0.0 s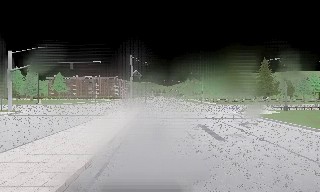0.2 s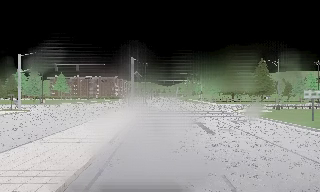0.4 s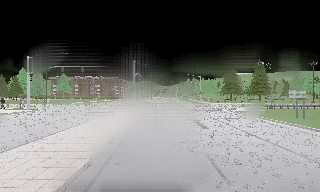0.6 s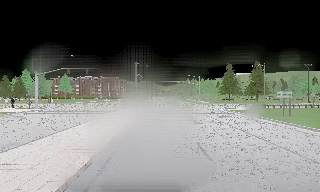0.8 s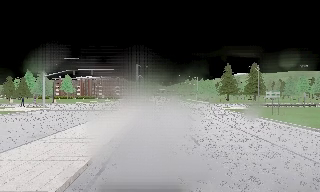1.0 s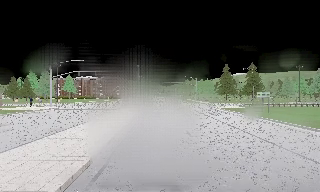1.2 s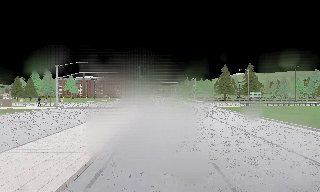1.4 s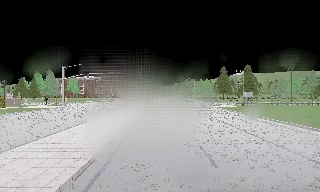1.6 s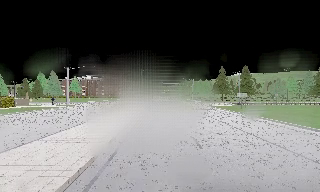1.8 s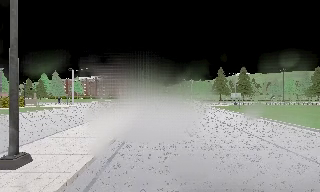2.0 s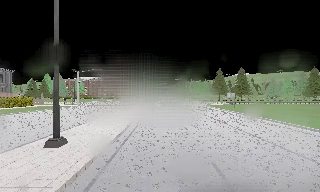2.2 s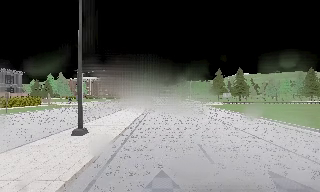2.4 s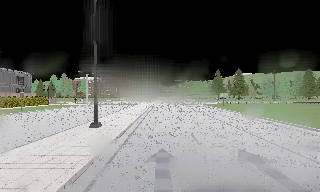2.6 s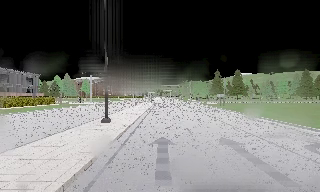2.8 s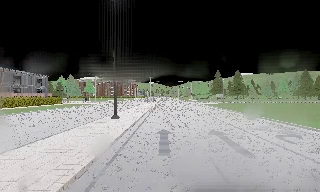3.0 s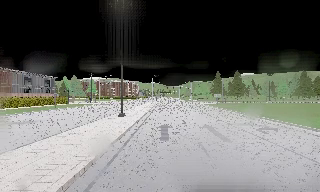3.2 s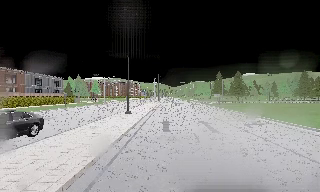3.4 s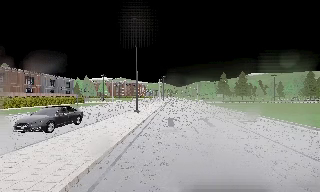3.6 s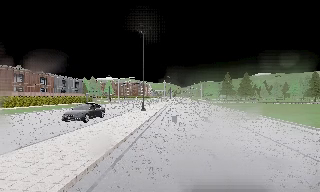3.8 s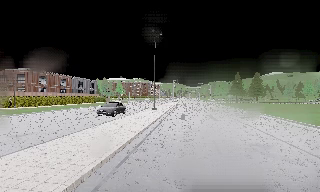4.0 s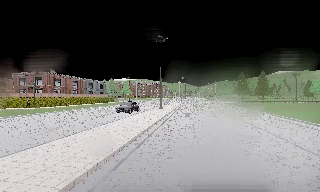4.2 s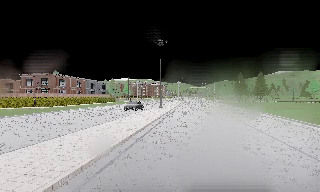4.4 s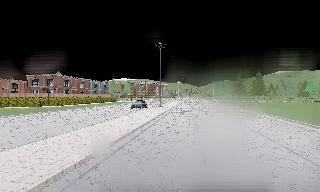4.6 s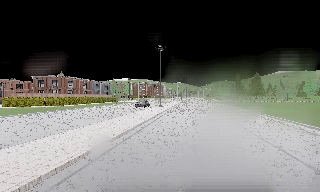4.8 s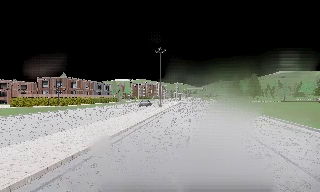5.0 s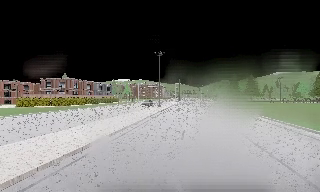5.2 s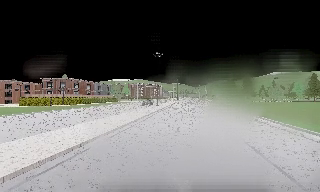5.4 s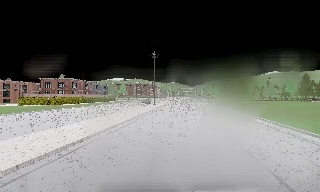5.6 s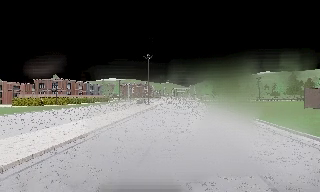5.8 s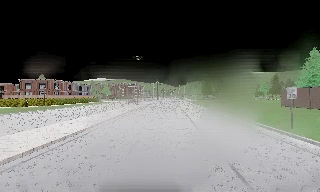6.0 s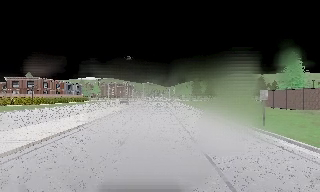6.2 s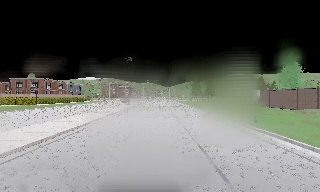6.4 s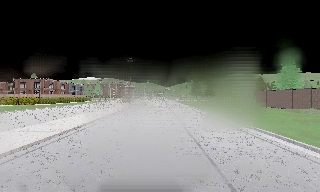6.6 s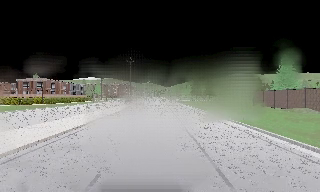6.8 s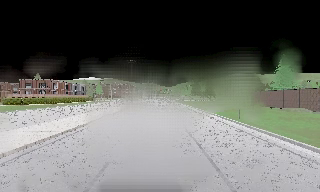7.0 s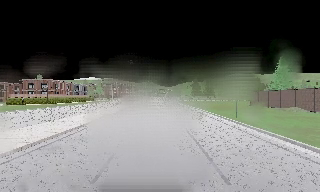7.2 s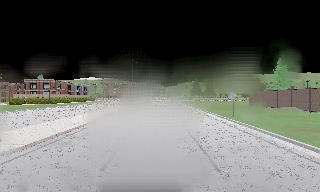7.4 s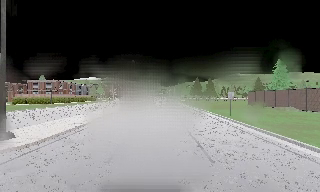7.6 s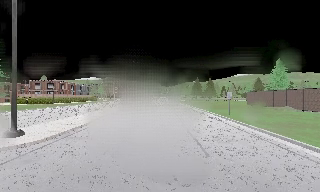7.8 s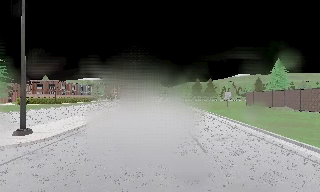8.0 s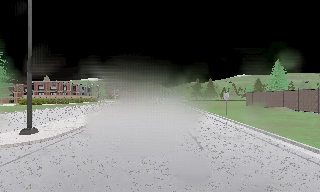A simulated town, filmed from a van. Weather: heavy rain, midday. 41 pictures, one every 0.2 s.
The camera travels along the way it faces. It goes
backward.
0.0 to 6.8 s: The camera travels backward, about 55 m, so what stands in front gets smaller.
6.8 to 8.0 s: The camera travels backward, about 3.5 m, so what stands in front gets smaller. It loses speed.
The film runs backward here.
